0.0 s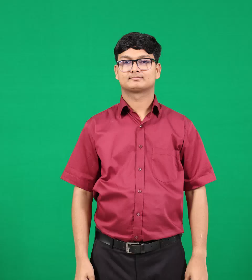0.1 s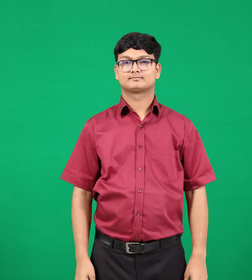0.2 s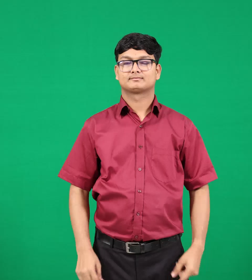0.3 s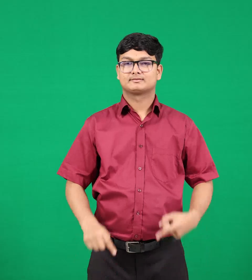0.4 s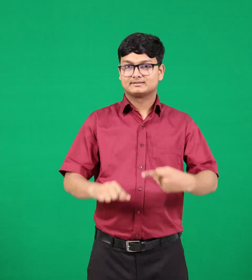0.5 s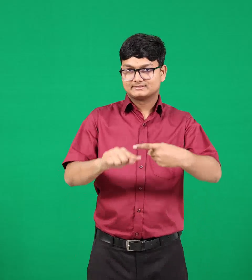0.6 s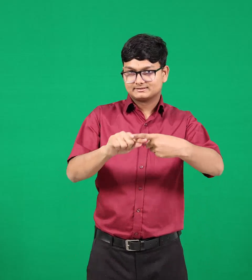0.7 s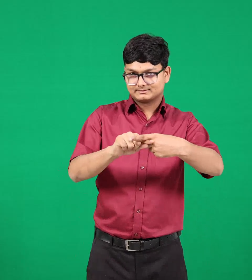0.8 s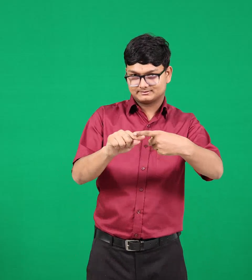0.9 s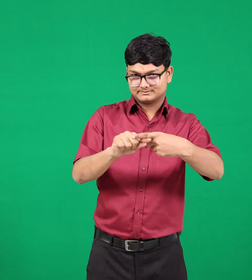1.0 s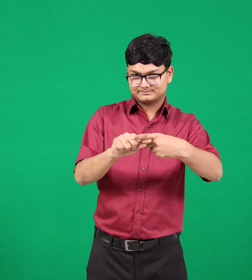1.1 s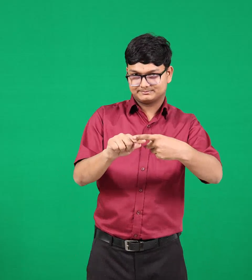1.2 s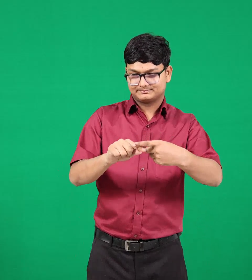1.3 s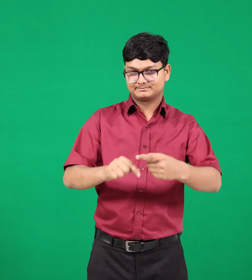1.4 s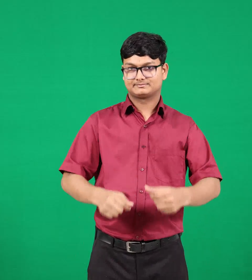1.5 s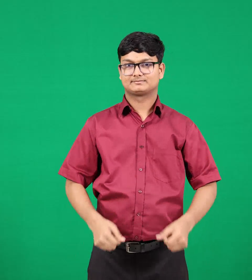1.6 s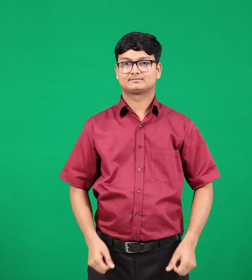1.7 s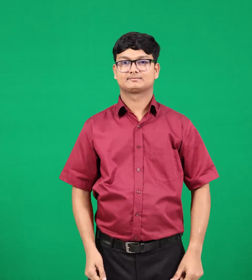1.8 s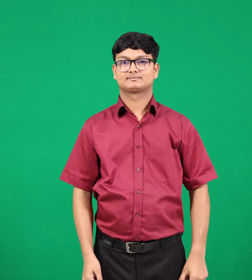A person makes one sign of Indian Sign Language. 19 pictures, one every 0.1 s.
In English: saturday
